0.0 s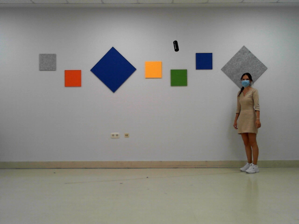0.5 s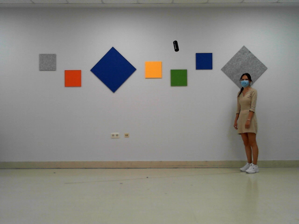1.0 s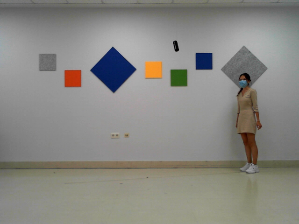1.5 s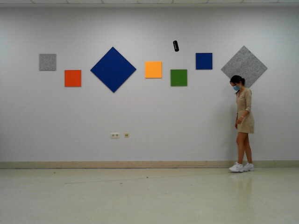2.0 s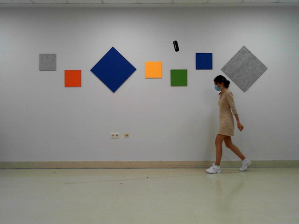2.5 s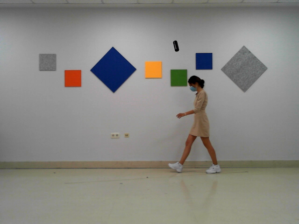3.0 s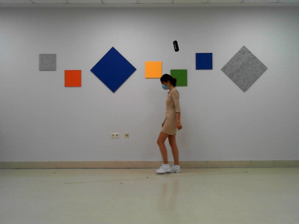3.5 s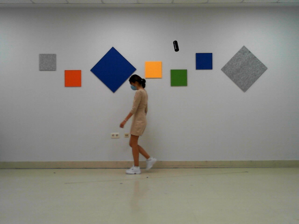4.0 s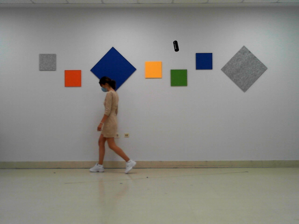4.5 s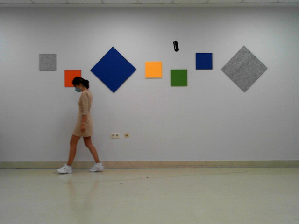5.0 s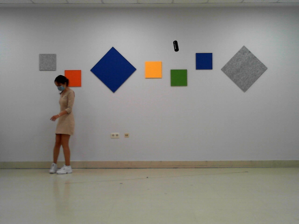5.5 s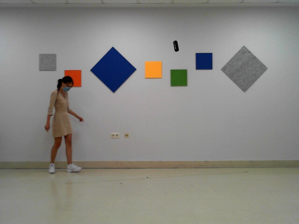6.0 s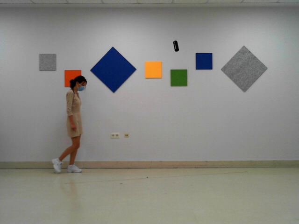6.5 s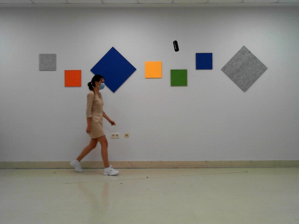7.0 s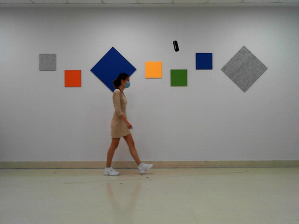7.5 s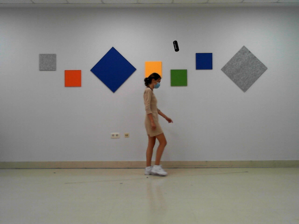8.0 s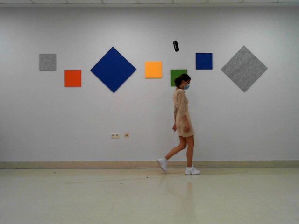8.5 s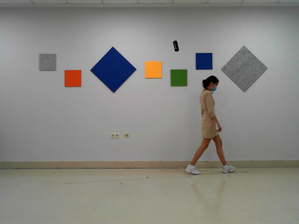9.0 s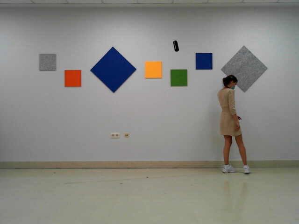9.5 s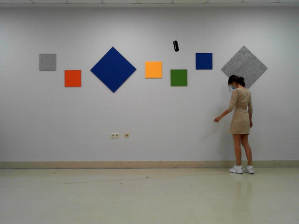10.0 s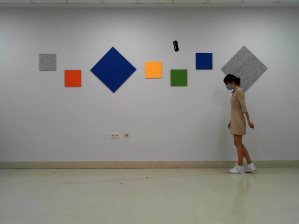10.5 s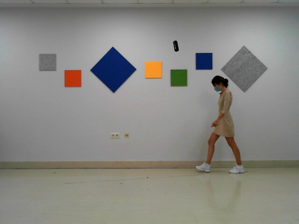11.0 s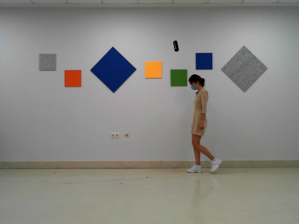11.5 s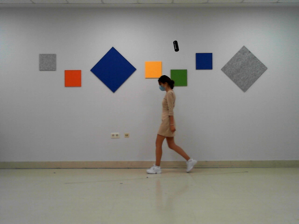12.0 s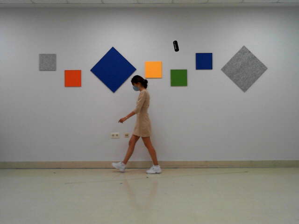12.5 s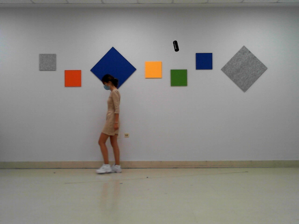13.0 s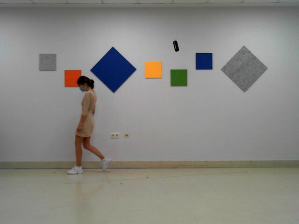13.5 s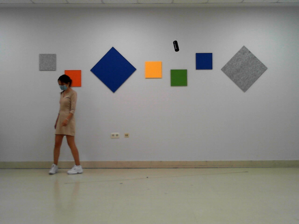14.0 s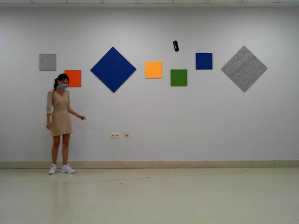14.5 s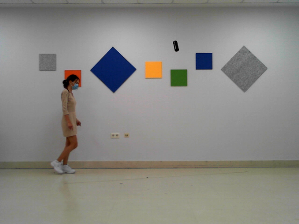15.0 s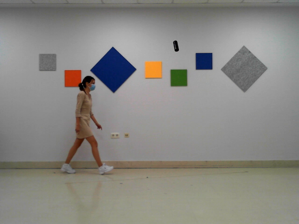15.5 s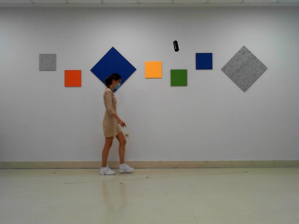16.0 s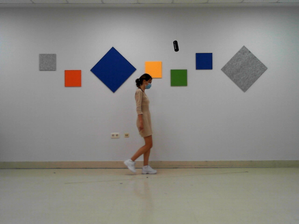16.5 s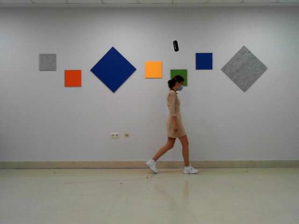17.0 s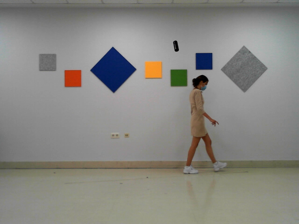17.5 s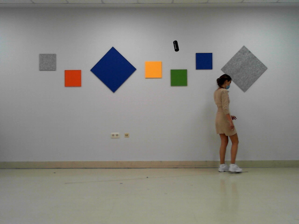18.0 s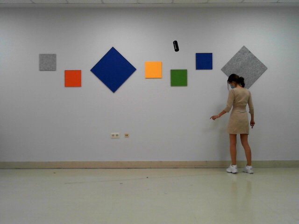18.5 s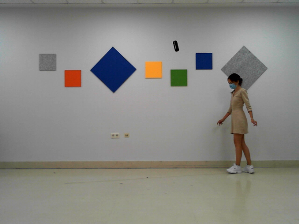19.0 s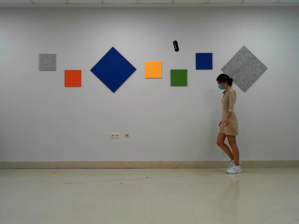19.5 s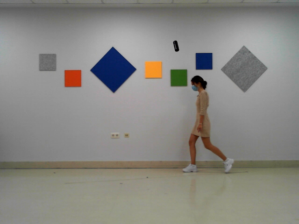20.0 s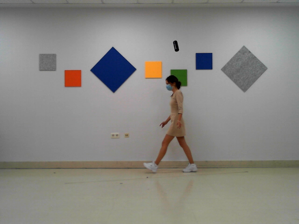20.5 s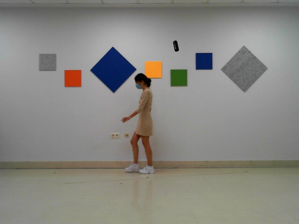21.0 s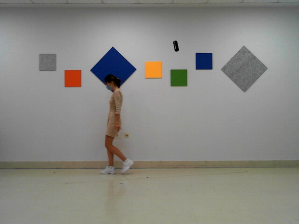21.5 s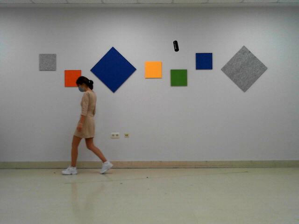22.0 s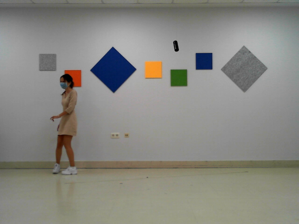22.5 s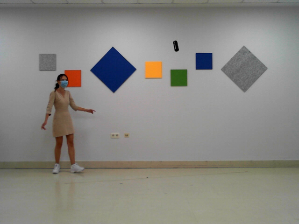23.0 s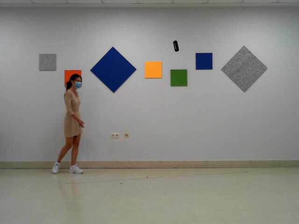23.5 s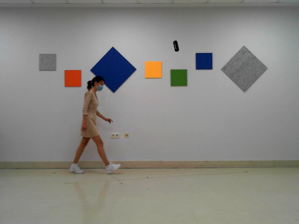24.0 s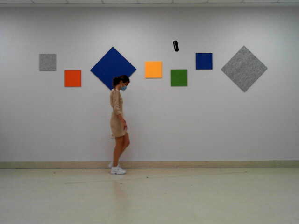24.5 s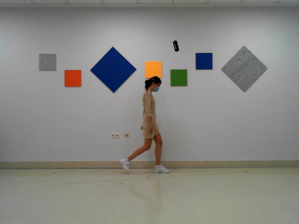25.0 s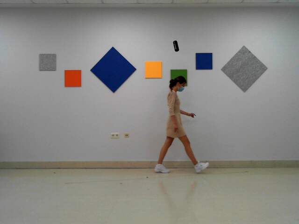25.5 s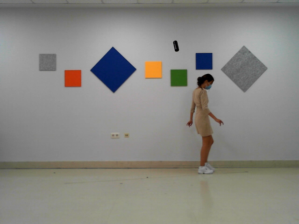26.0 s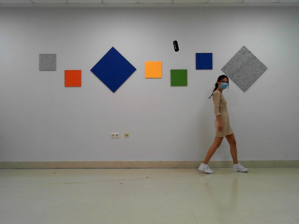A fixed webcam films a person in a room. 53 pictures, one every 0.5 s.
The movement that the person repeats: Walk forward.
